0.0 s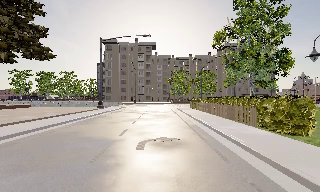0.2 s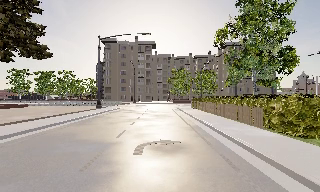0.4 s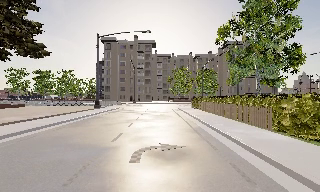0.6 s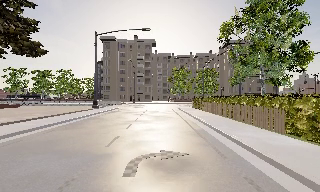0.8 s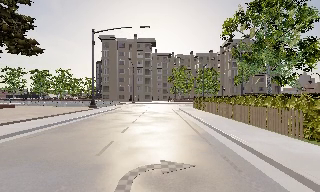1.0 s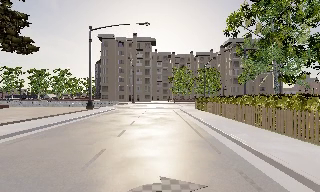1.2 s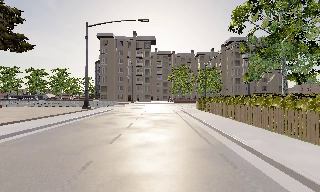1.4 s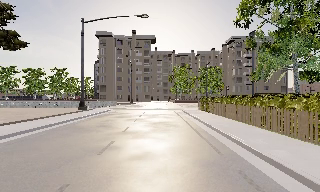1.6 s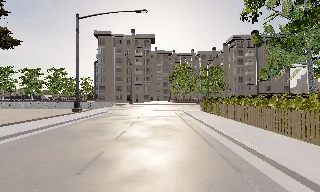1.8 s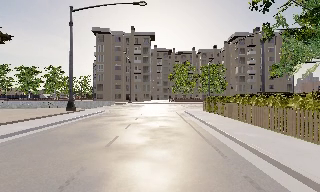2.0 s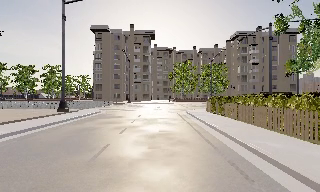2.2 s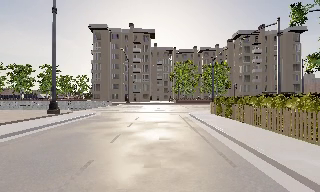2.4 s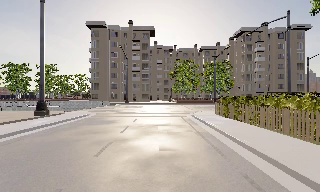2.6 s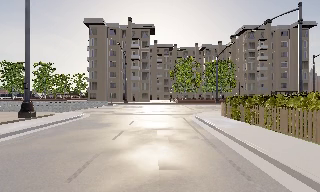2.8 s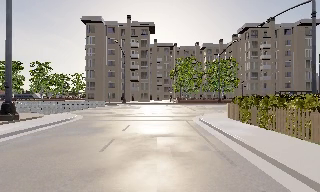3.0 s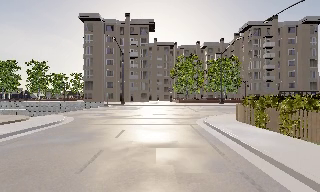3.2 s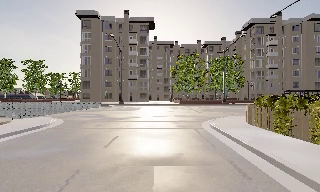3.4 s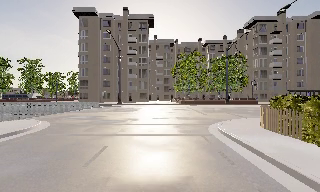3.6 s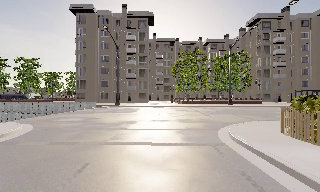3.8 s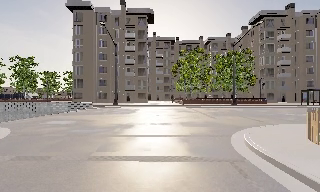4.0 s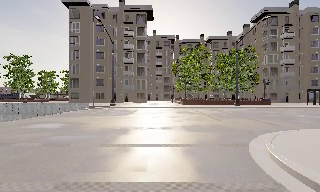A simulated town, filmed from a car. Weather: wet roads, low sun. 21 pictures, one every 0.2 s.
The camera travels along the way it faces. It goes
forward.
0.0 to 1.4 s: The camera travels forward, about 6 m, so what stands in front looms larger. It gains speed.
1.4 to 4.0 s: The camera travels forward, about 17 m, so what stands in front looms larger.
The film runs forward here.
